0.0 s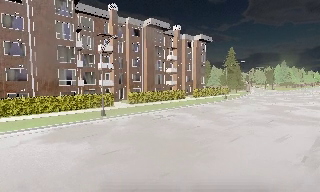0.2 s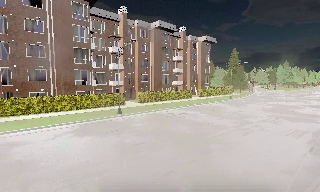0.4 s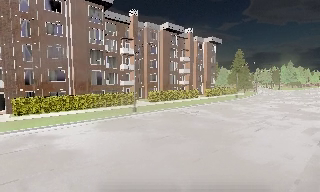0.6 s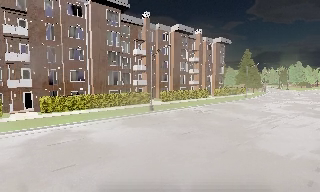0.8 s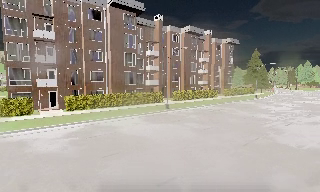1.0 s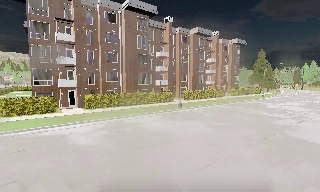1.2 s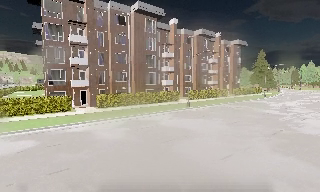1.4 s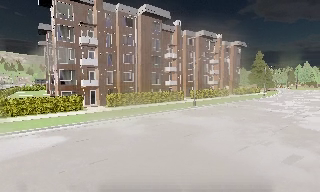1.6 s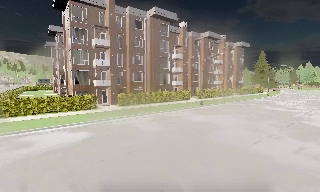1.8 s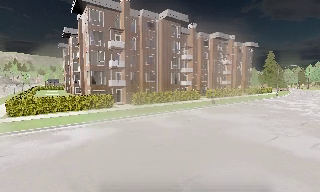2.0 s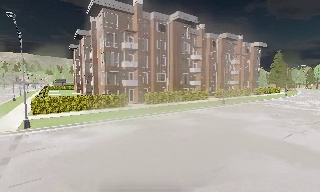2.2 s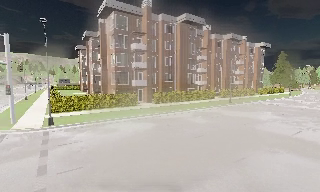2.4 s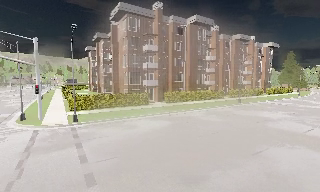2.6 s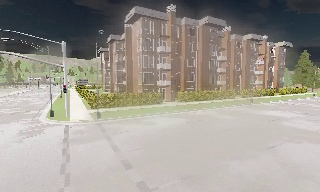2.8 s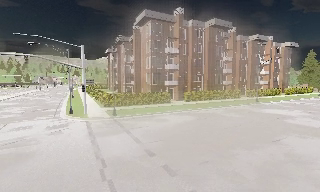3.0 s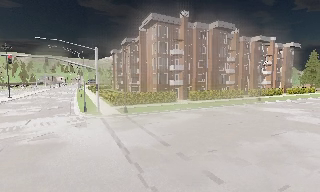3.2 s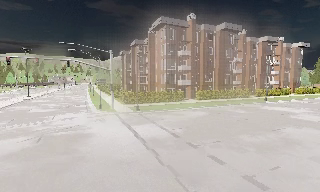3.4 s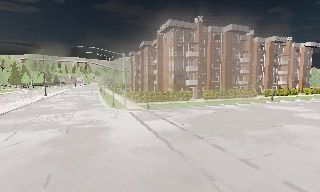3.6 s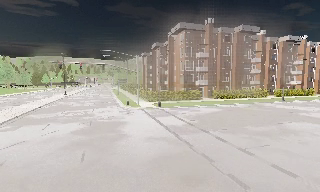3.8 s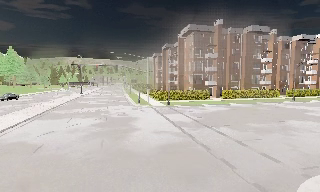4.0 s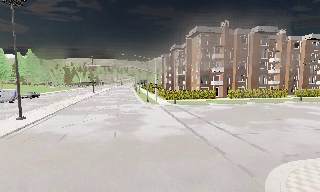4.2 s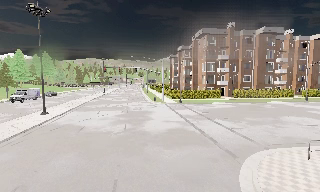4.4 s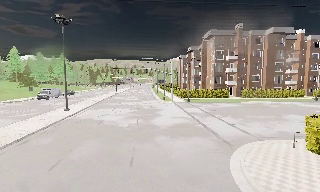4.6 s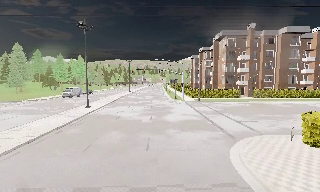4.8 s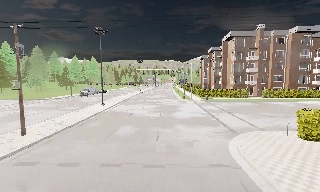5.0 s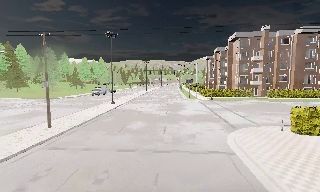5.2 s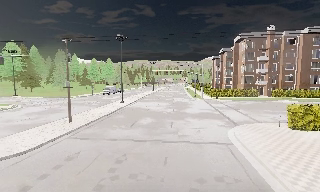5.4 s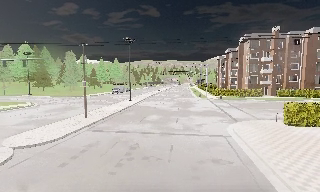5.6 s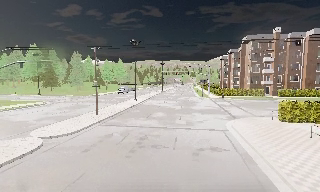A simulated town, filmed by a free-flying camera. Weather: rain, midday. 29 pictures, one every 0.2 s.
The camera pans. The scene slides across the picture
to the right.
The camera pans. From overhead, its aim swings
counterclockwise.
0.0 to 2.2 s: The camera travels to its left and backward, about 19 m, so close, fixed things drift to the right.
2.2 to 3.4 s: The scene slides to the right, as the camera pans about 10 degrees to its left. It travels backward and to its left, about 9 m, so what stands in front gets smaller.
3.4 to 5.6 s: The camera swings to its left by about 35 degrees, and the scene slides to the right. It travels backward, about 17 m.
The film runs backward here.
